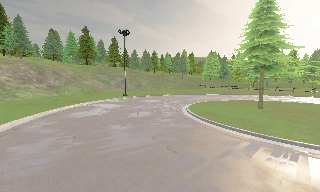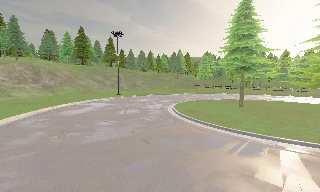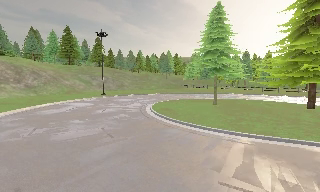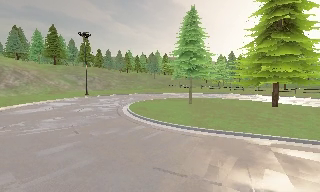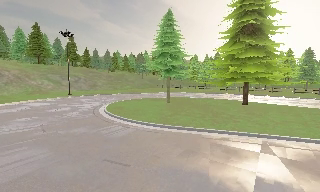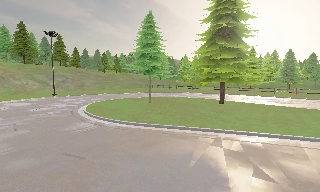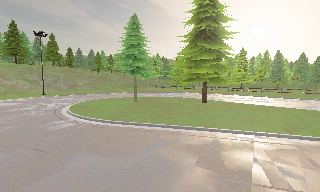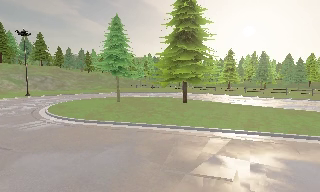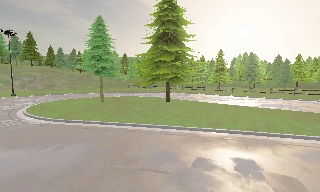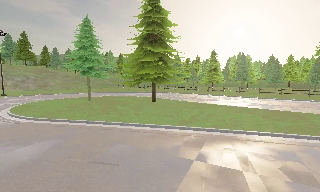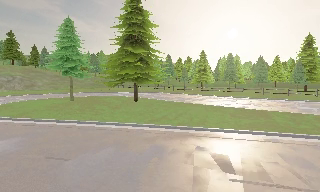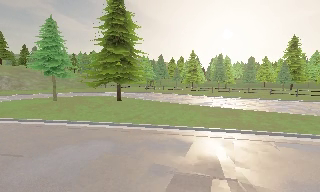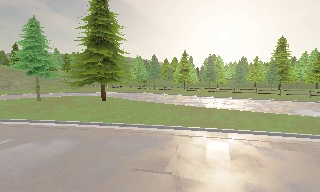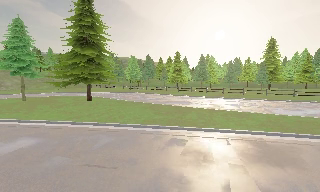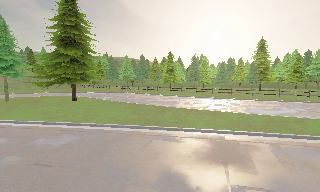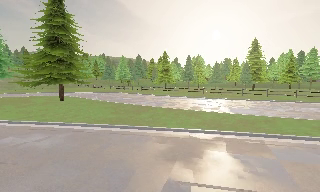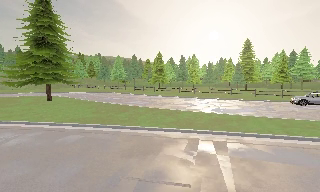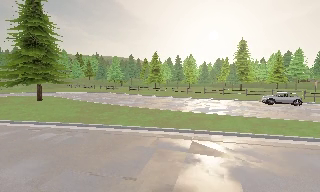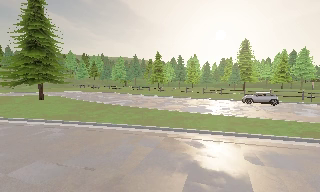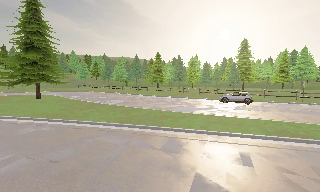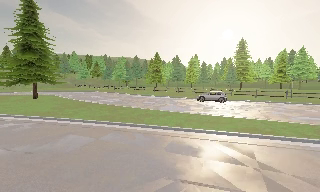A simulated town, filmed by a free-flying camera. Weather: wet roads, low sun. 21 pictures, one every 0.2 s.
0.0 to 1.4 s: The camera swings to its right by about 15 degrees, and the scene slides to the left. It travels to its right and backward, about 11 m, so close, fixed things drift to the left.
1.4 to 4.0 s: The camera travels to its right, about 20 m, so close, fixed things drift to the left.
The film runs forward here.
